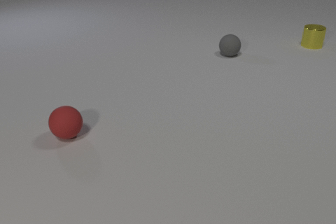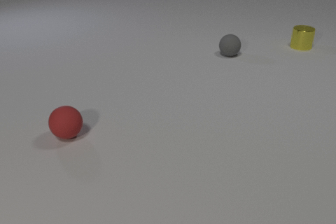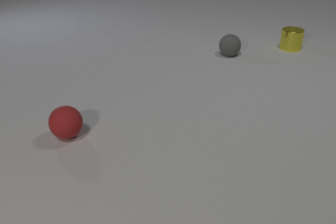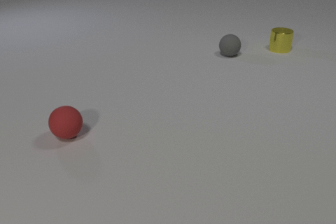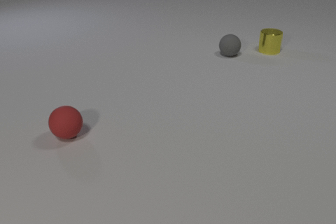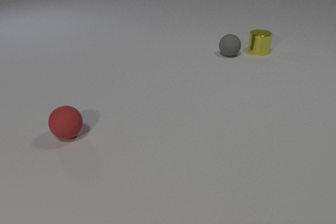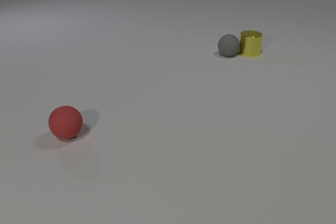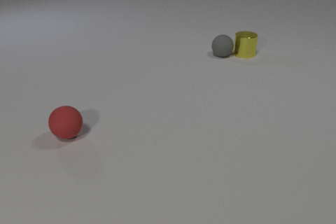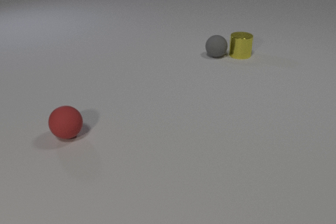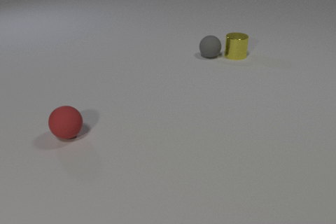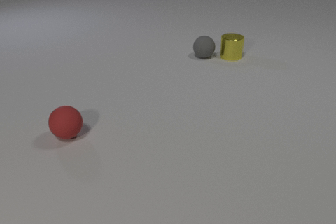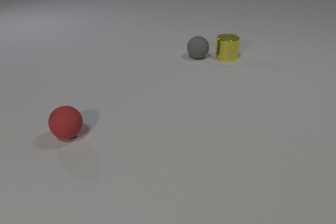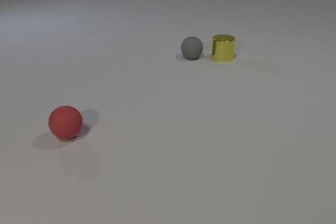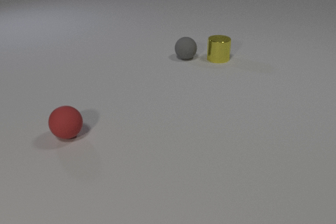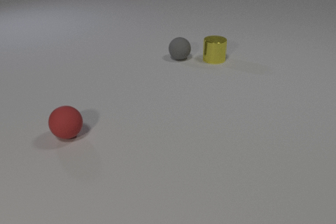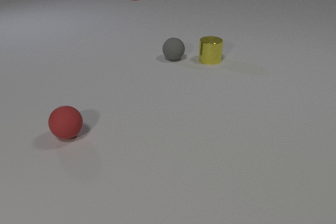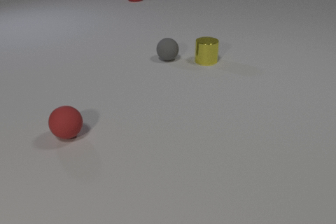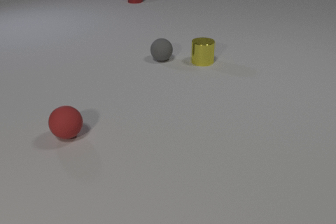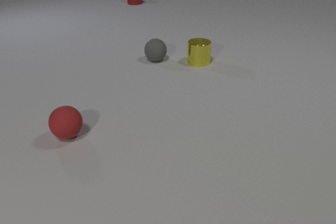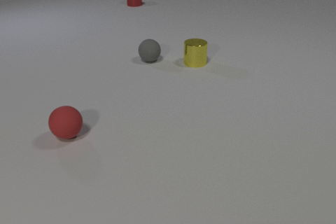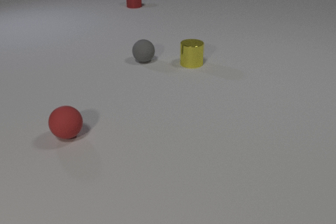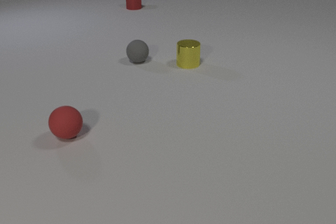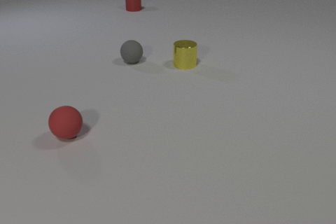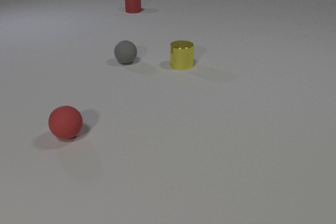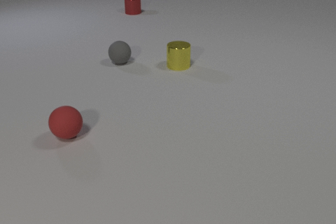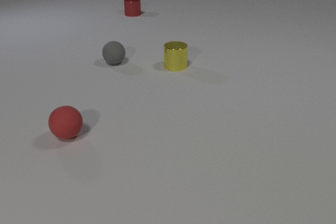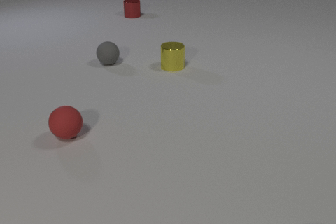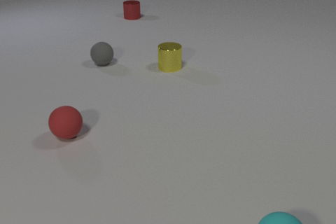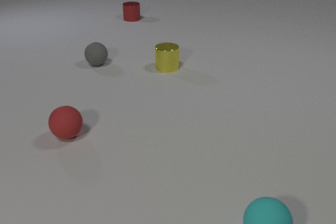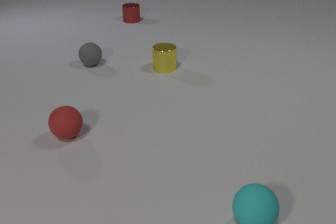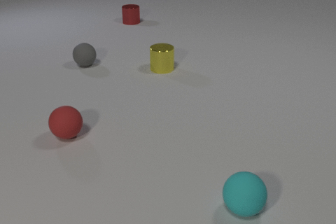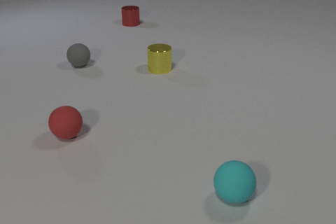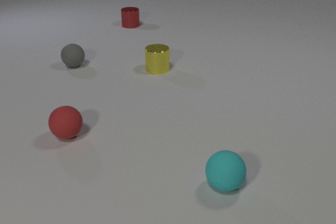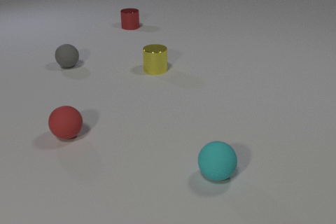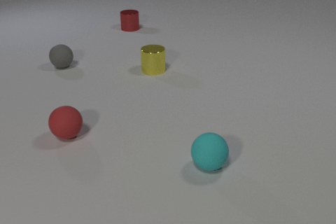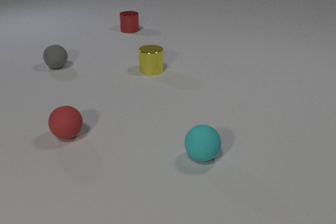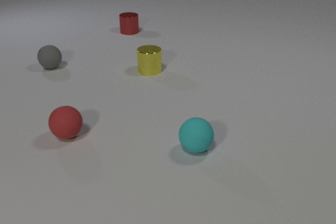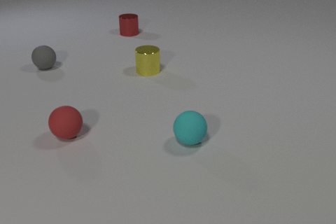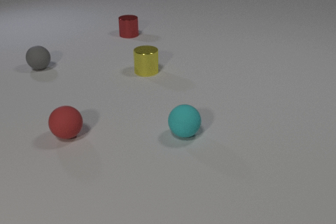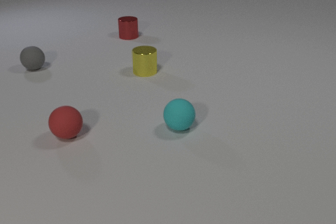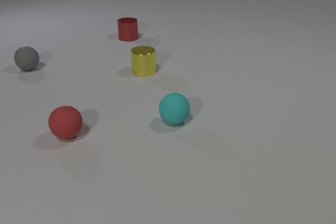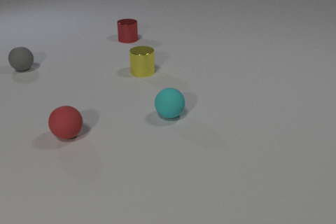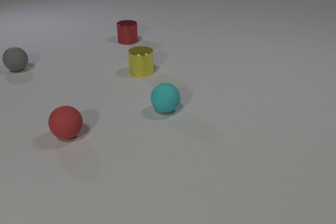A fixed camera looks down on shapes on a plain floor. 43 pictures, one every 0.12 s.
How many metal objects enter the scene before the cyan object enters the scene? 1.
How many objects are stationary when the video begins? 2.
What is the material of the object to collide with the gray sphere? metal.
0.00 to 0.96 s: The yellow metal cylinder slides to the left and toward the camera. The gray rubber sphere rolls to the left. The yellow metal cylinder and the gray rubber sphere collide.
0.96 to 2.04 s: The yellow metal cylinder slides to the left and toward the camera. The gray rubber sphere rolls to the left. The red metal cylinder comes in at the top edge, slides toward the camera.
2.04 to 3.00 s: The yellow metal cylinder slides to the left and toward the camera. The gray rubber sphere rolls to the left. The red metal cylinder slides toward the camera.
3.00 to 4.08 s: The yellow metal cylinder slides to the left and toward the camera. The gray rubber sphere rolls to the left. The cyan rubber sphere comes in at the bottom edge, rolls away from the camera and to the left. The red metal cylinder slides toward the camera.
4.08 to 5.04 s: The yellow metal cylinder slides to the left. The gray rubber sphere rolls to the left. The cyan rubber sphere rolls away from the camera and to the left. The red metal cylinder slides toward the camera.
